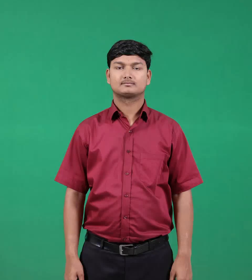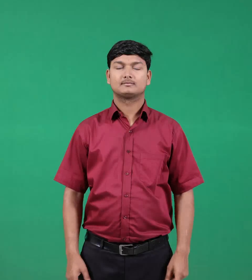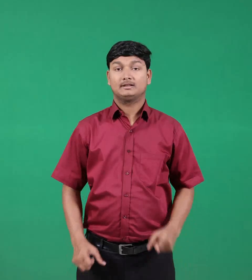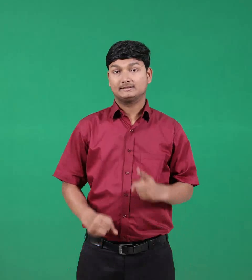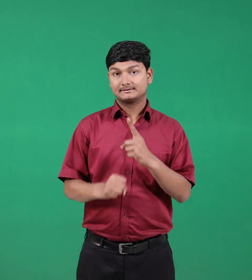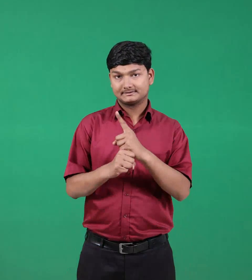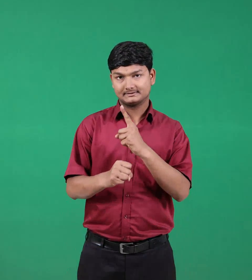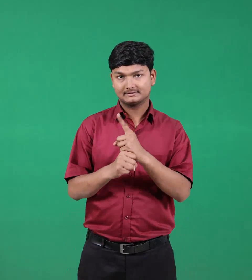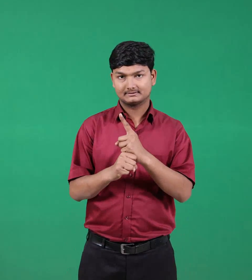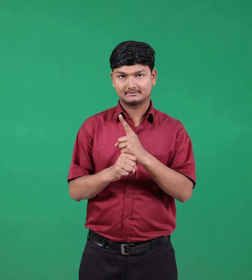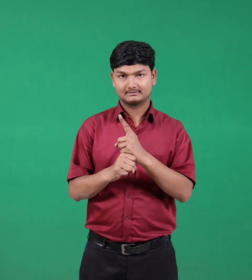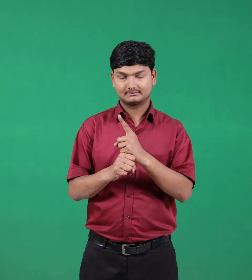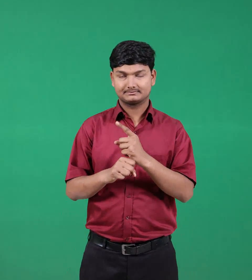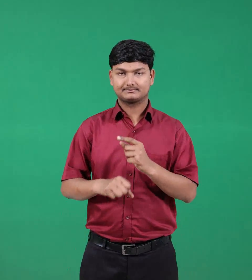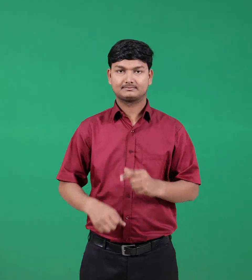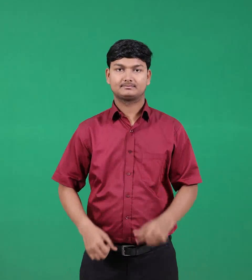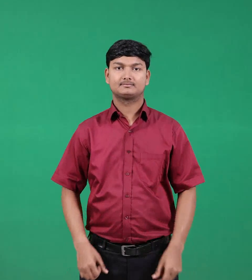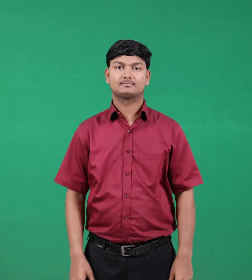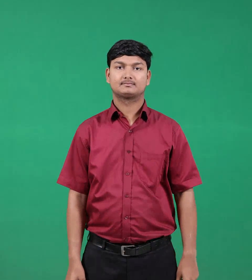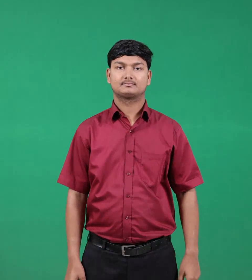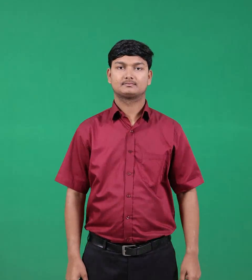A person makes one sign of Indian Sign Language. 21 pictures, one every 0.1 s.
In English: teacher
